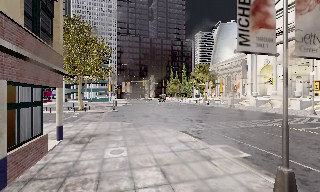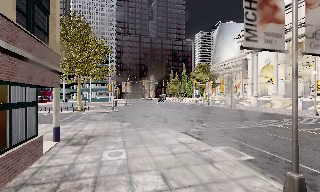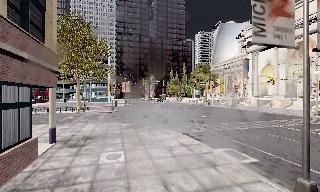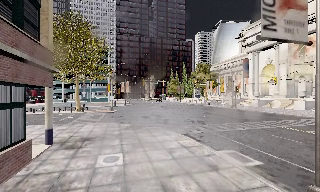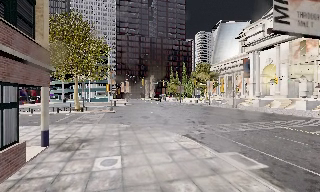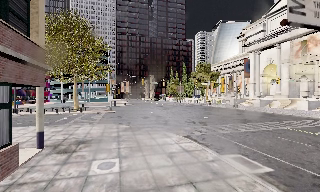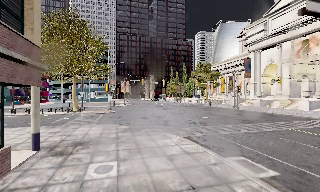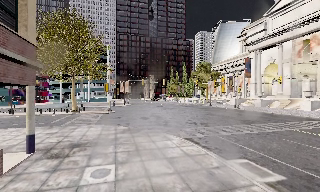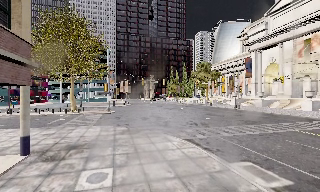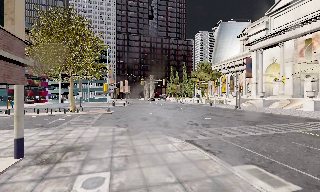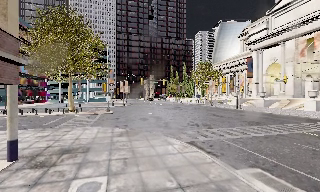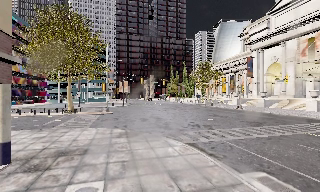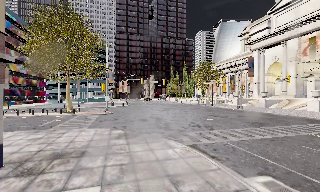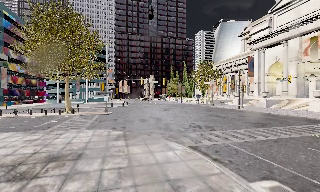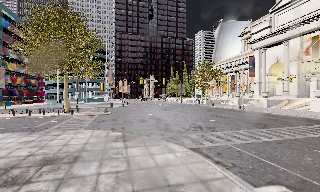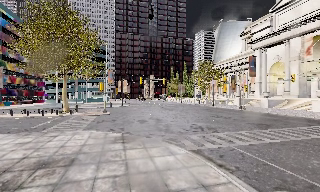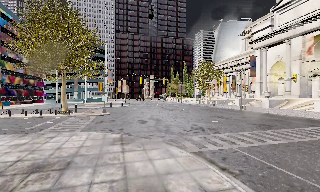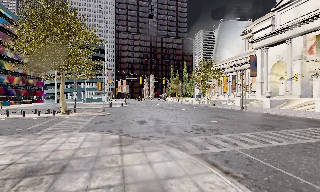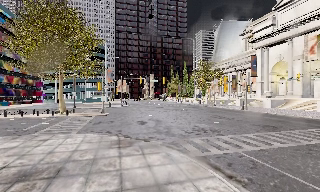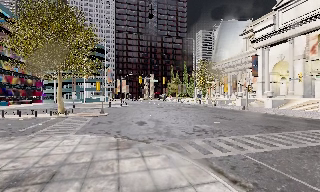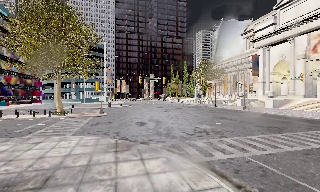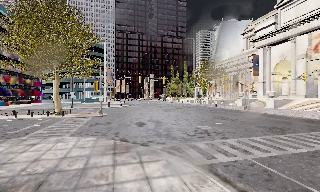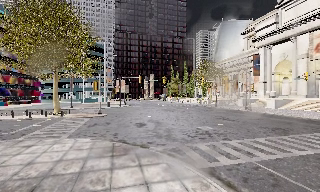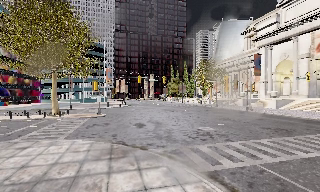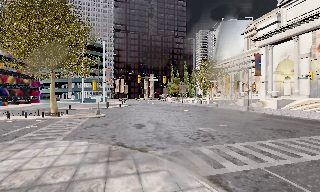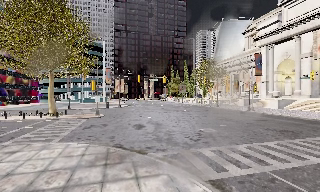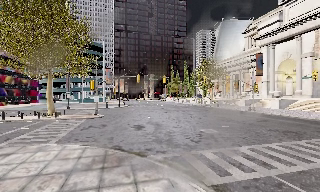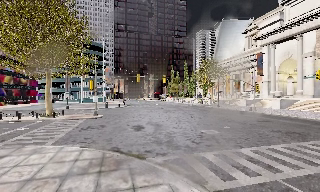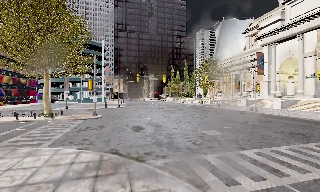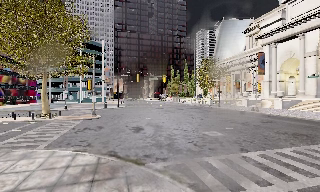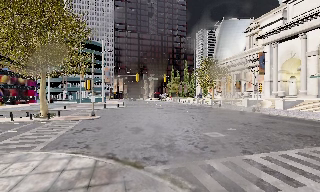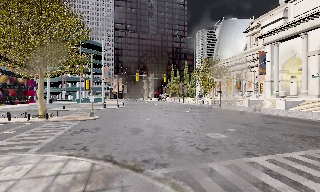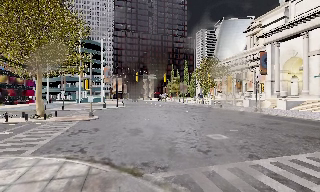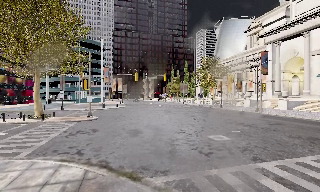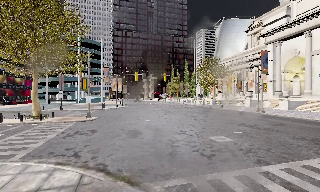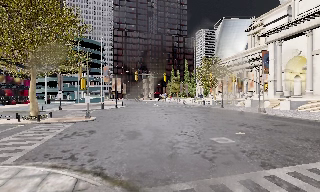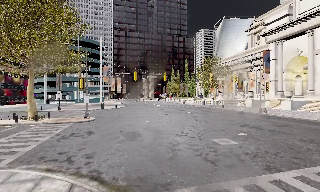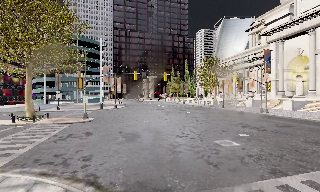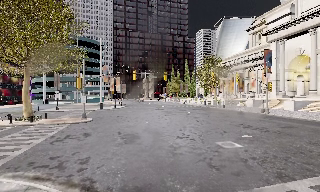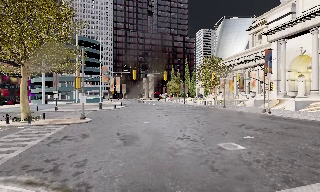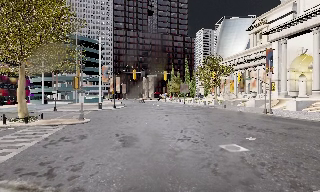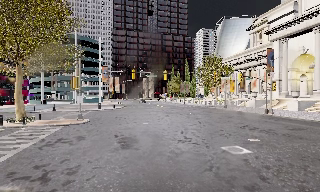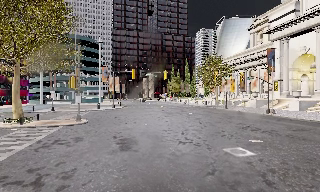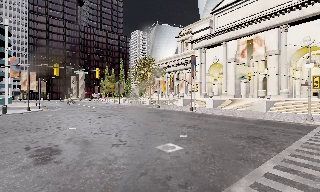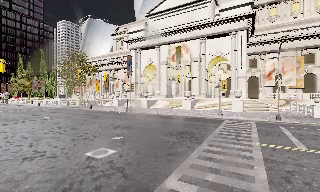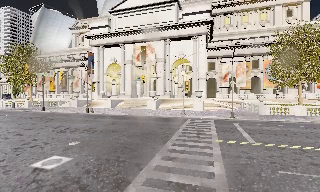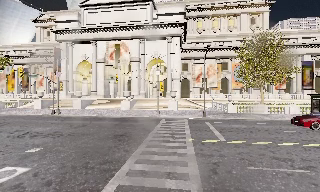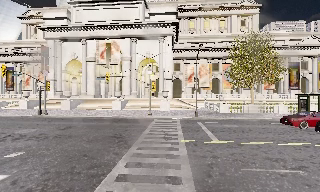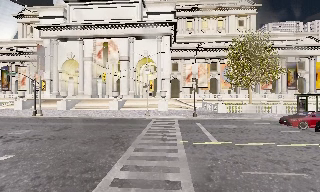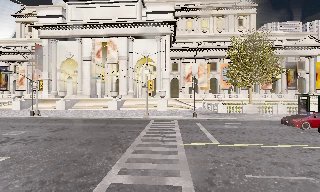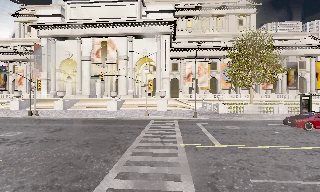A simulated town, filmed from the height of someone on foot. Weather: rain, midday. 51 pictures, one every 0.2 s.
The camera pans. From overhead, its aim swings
clockwise.
The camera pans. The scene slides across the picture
to the left.
0.0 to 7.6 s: The camera travels forward, about 11 m, so what stands in front looms larger.
7.6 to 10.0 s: The camera swings to its right by about 70 degrees, and the scene slides to the left. It travels forward, about 3.5 m.
The film runs forward here.
